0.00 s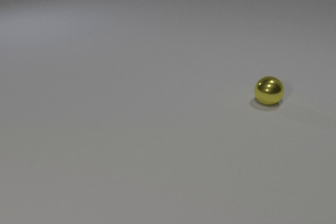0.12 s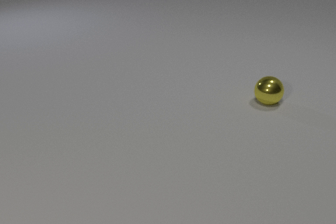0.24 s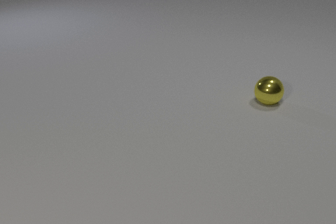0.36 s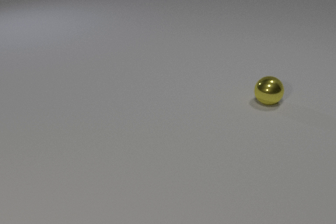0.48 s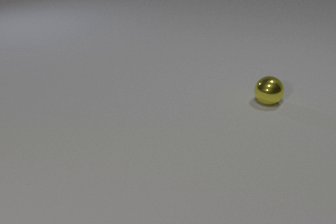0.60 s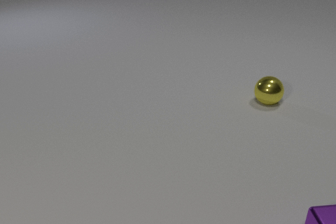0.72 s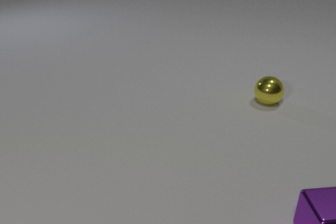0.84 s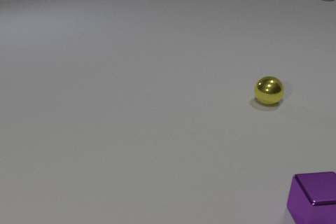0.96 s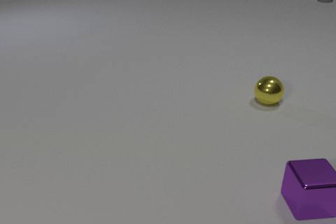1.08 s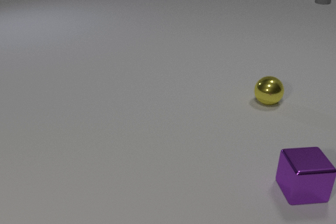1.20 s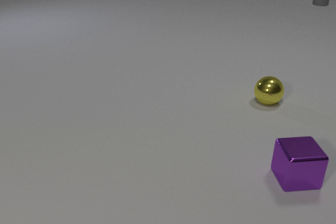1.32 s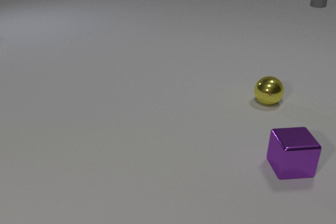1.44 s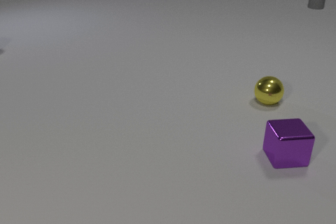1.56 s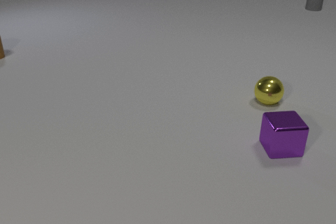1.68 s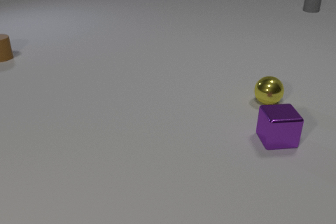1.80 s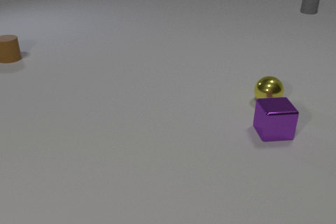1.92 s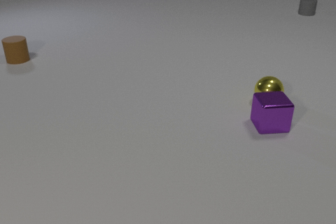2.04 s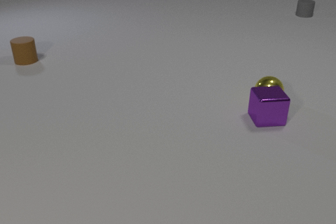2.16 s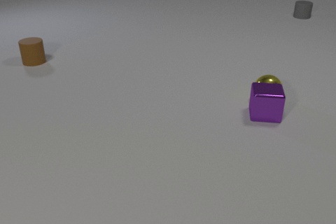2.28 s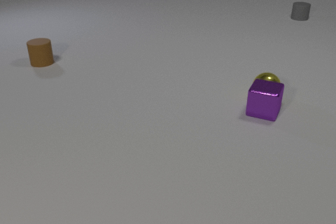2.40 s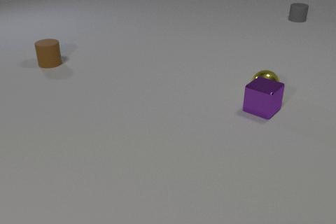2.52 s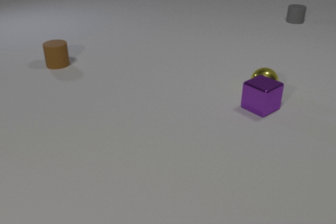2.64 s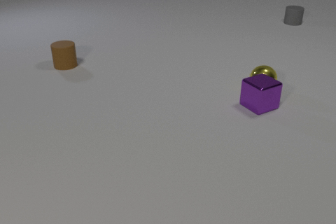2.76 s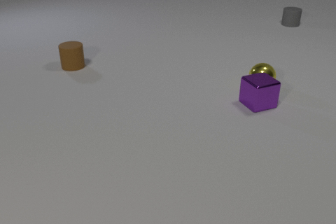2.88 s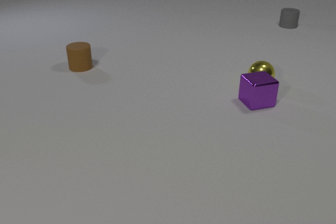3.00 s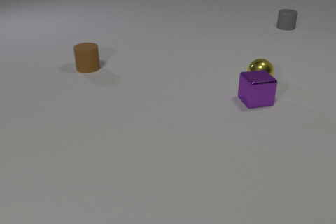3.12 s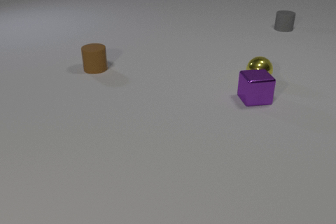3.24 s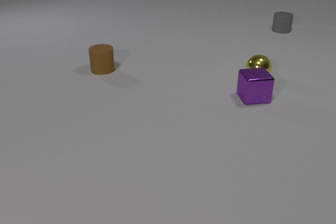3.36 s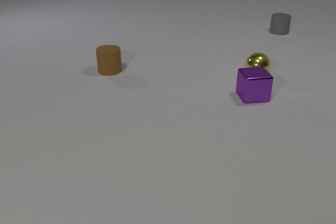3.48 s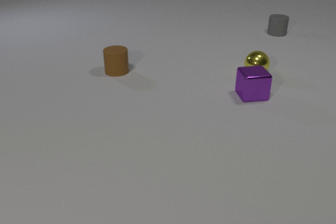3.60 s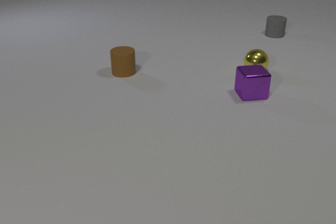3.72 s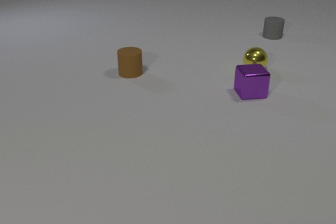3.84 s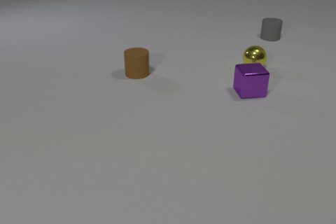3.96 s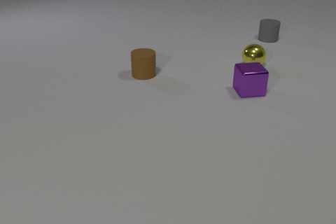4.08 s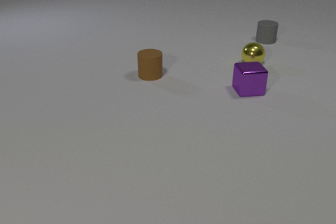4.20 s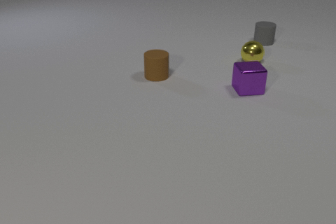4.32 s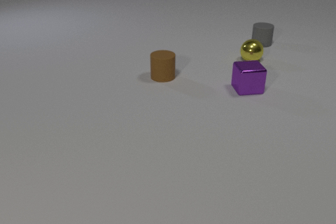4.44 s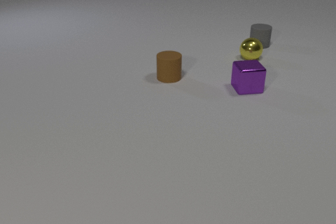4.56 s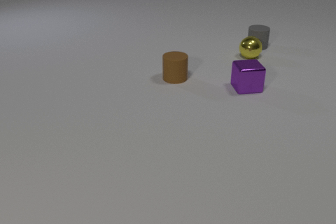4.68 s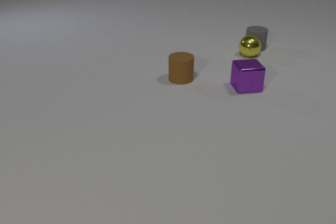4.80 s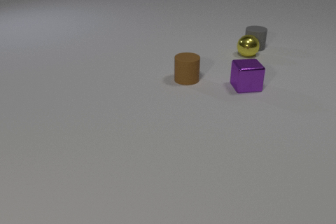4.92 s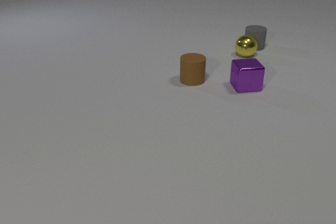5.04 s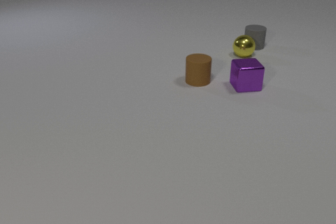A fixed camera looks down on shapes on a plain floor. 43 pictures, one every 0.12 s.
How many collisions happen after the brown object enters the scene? 2.
How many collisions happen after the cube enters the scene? 2.
Are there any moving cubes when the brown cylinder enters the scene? yes.
0.00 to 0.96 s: The purple metal cube comes in at the bottom edge, slides away from the camera and to the left. The gray rubber cylinder comes in at the top edge, slides toward the camera.
0.96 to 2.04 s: The purple metal cube slides away from the camera. The gray rubber cylinder slides toward the camera. The brown rubber cylinder comes in at the left edge, slides to the right and toward the camera.
2.04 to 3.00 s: The purple metal cube slides away from the camera, spins so that its near face slides to the left, clockwise seen from above. The yellow metal sphere rolls away from the camera. The gray rubber cylinder slides toward the camera. The brown rubber cylinder slides to the right and toward the camera. The purple metal cube and the yellow metal sphere collide.
3.00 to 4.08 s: The purple metal cube slides away from the camera. The yellow metal sphere rolls away from the camera. The gray rubber cylinder slides toward the camera. The brown rubber cylinder slides to the right and toward the camera.
4.08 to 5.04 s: The purple metal cube slides away from the camera. The yellow metal sphere rolls away from the camera and to the left. The gray rubber cylinder slides toward the camera and to the left. The brown rubber cylinder slides to the right. The yellow metal sphere and the gray rubber cylinder collide.
